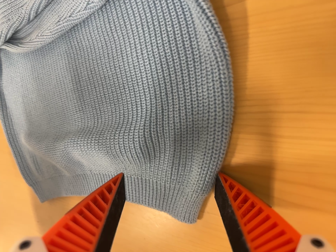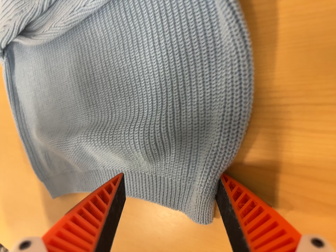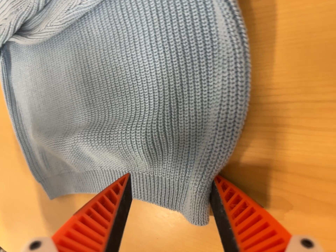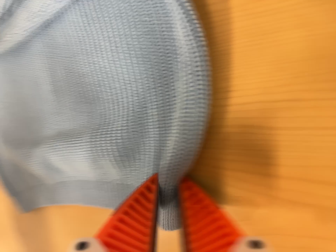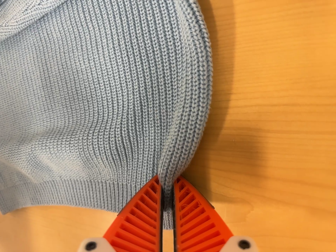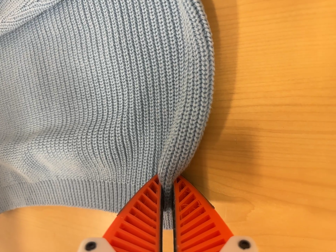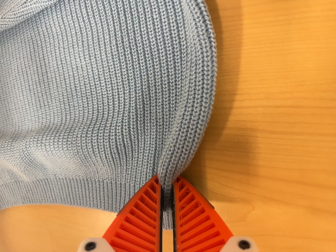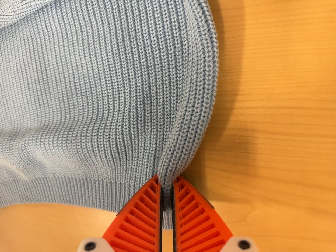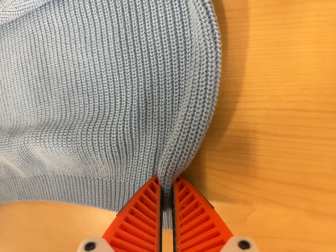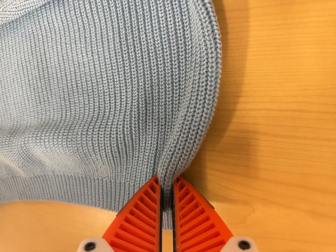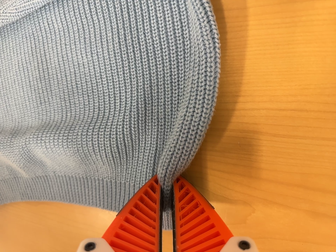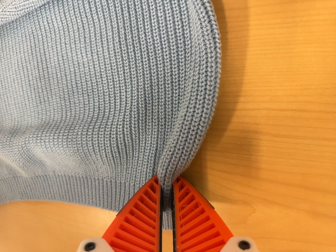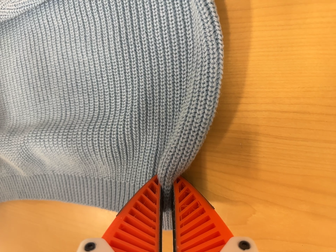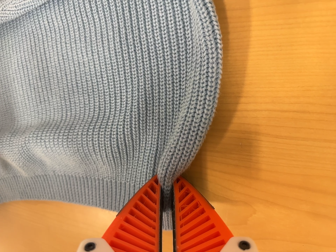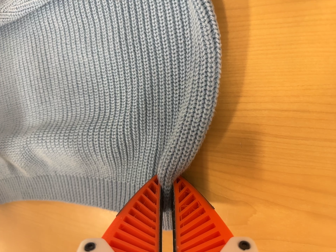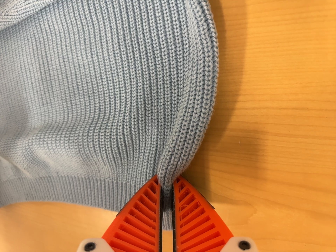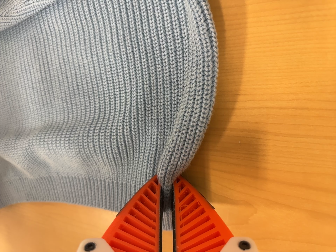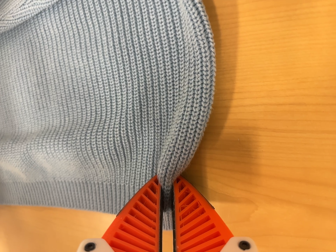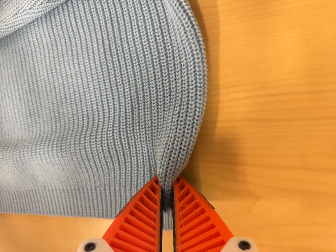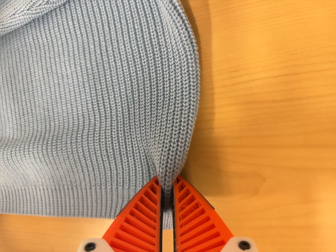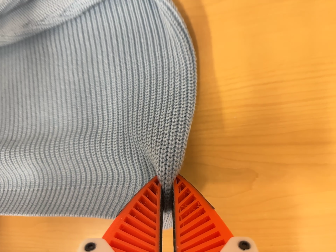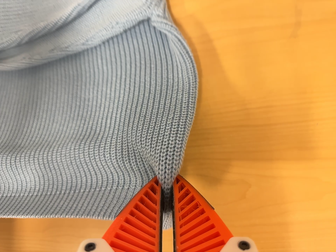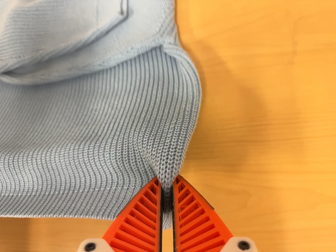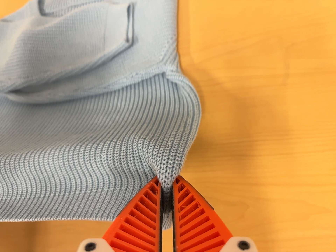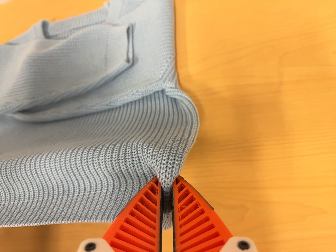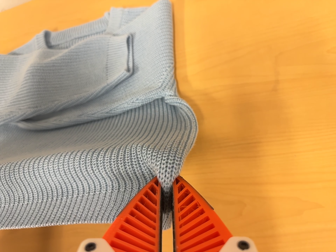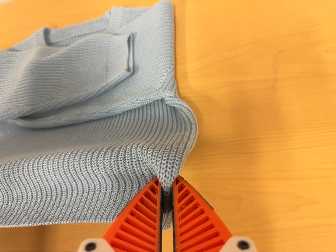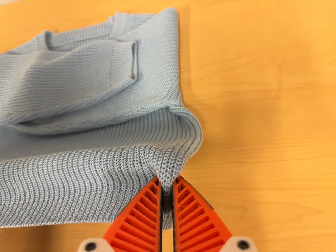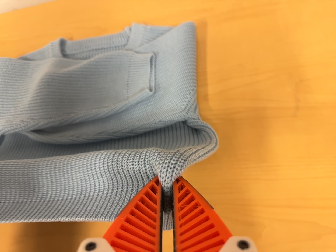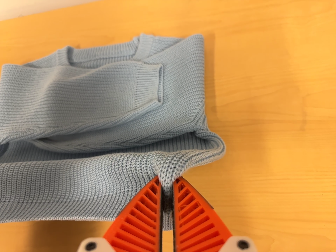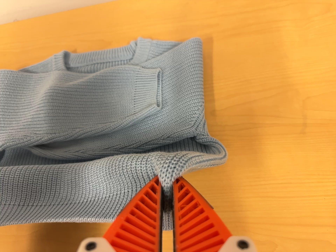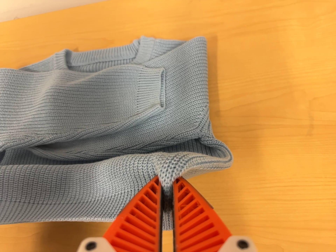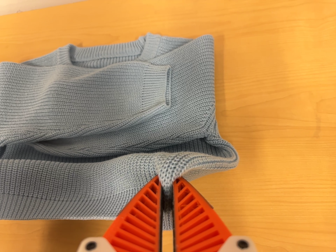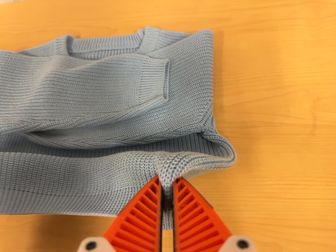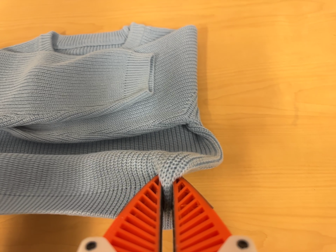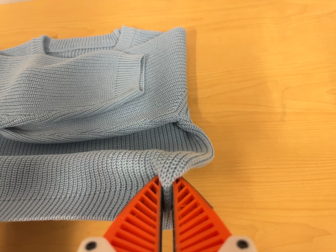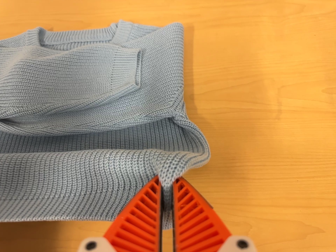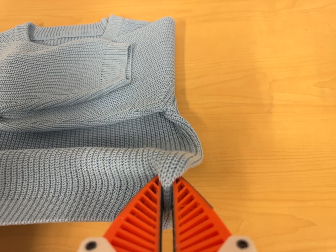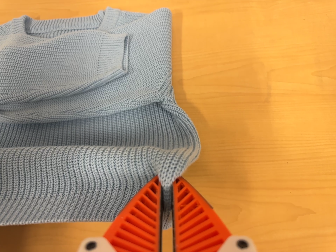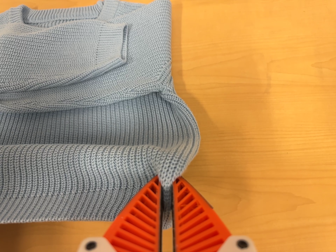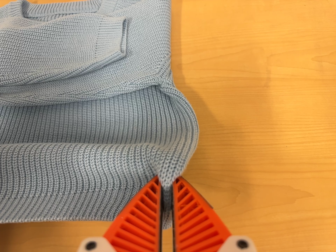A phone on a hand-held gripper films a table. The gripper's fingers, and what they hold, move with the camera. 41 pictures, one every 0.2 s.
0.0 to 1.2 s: The camera shifts only a little, or ends up much as it began.
1.2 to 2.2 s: The camera keeps its place and its aim.
2.2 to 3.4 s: The camera shifts only a little, or ends up much as it began.
3.4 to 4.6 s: The camera pans to its right by about 10 degrees. It travels backward, toward the bottom of its view and to its left, about 16 cm, so what stands in front gets smaller. Its aim tips toward the top of its view by about 25 degrees, and the scene shifts downward.
4.6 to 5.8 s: The camera travels to its left, about 7 cm.
5.8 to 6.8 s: The camera shifts only a little, or ends up much as it began.
6.8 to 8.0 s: The camera travels toward the bottom of its view, about 6 cm, so close, fixed things drift upward.
The film runs forward here.
